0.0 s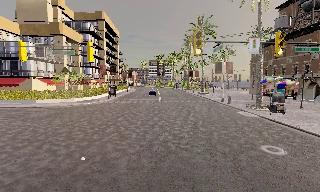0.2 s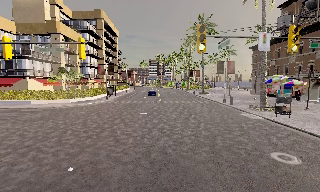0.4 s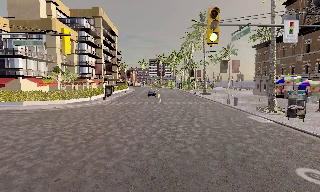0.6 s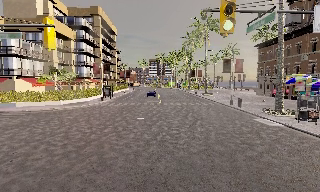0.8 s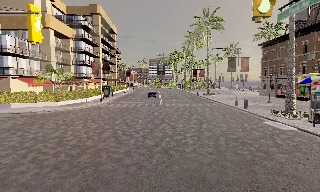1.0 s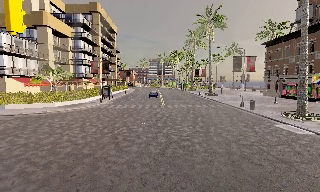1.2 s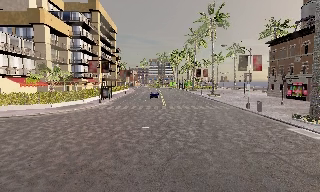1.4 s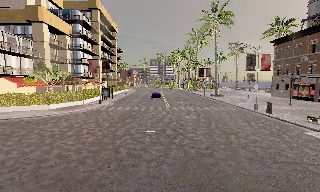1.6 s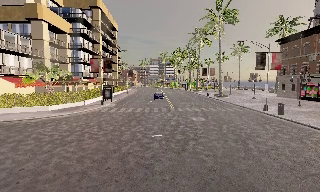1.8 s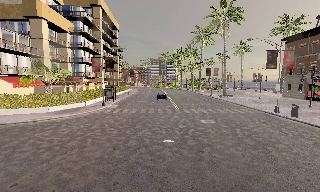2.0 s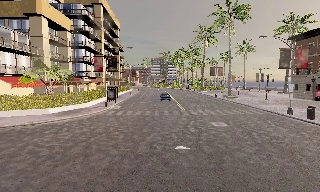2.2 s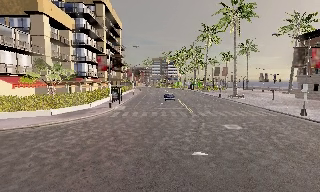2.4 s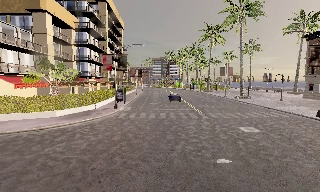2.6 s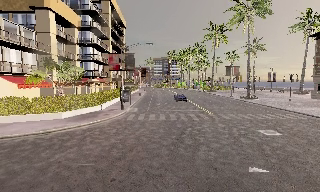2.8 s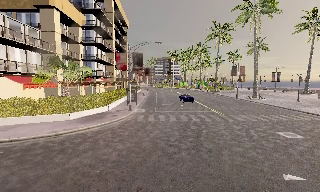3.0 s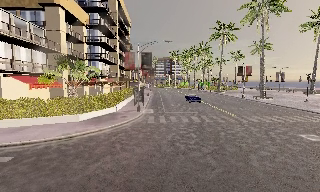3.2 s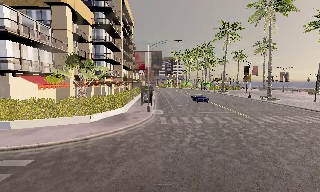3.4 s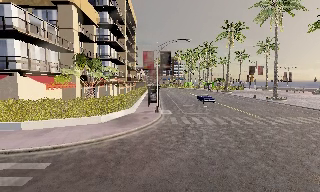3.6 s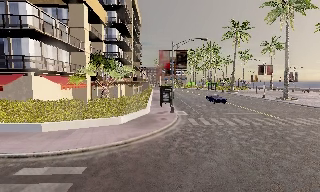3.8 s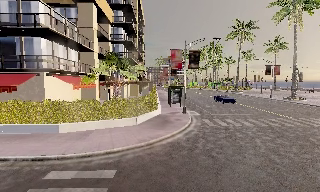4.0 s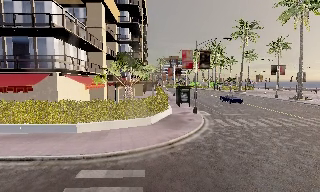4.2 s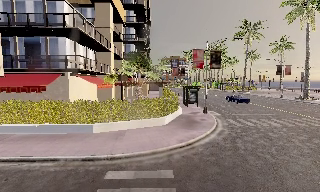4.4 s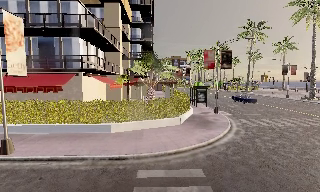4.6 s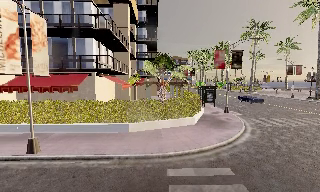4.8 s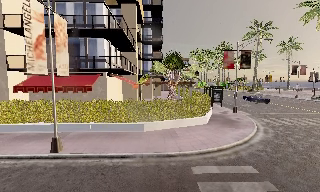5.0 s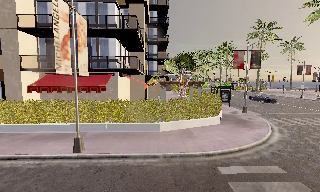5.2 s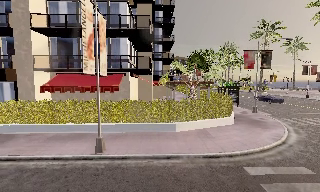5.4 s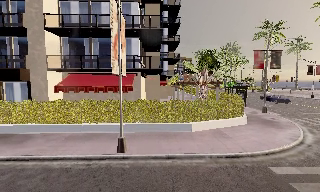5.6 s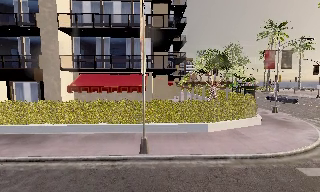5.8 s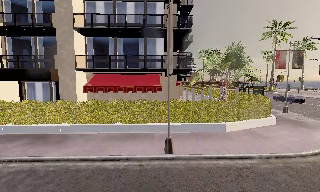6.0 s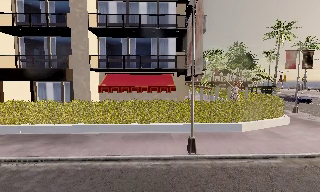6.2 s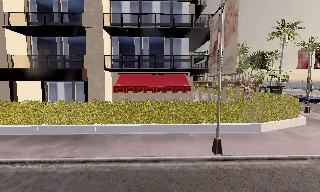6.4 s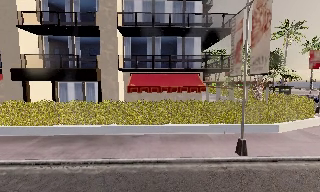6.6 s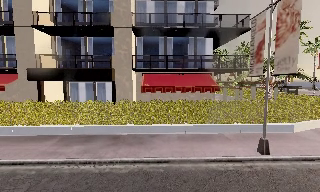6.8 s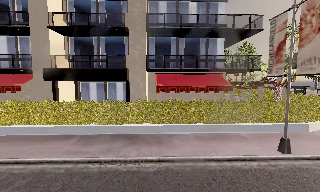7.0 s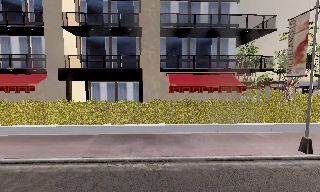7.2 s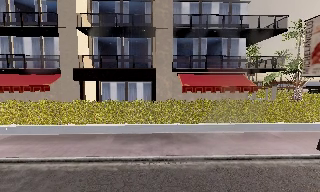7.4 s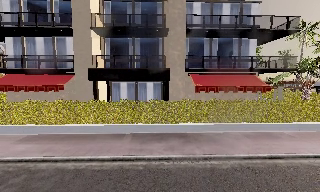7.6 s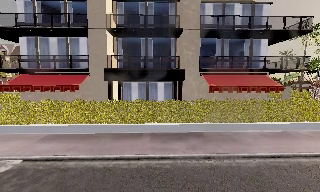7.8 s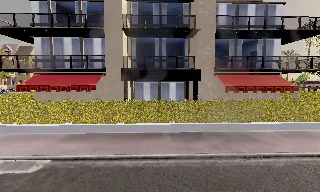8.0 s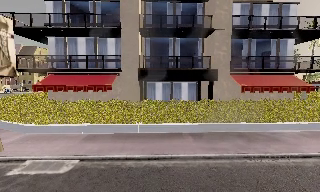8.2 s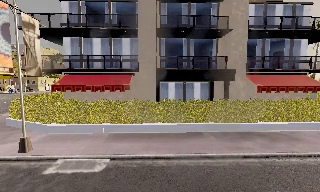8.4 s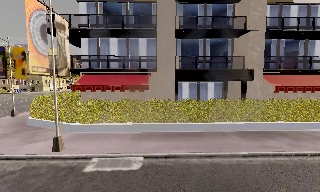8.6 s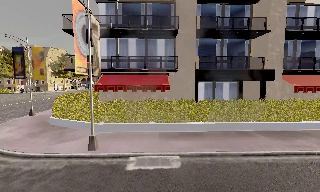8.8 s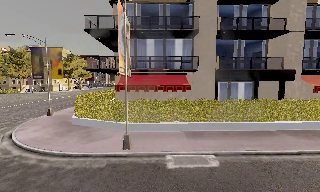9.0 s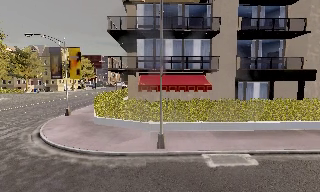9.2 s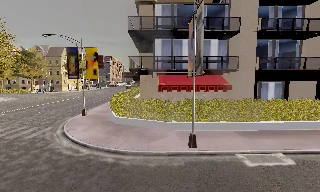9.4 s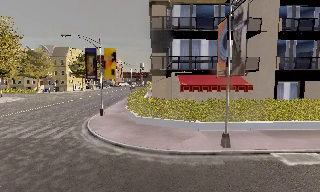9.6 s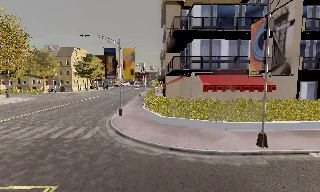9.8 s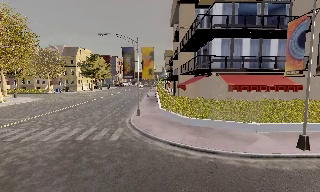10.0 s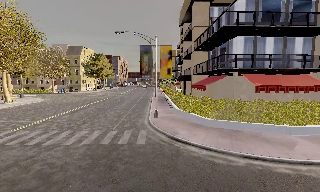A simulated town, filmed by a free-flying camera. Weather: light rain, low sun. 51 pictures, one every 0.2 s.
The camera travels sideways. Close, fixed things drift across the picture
to the right.
0.0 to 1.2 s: The camera travels forward, about 6 m, so what stands in front looms larger.
1.2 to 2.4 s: The camera travels forward and to its left, about 6 m, so what stands in front looms larger.
2.4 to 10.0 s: The camera travels to its left, about 45 m, so close, fixed things drift to the right.
The film runs forward here.
